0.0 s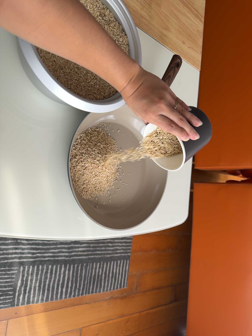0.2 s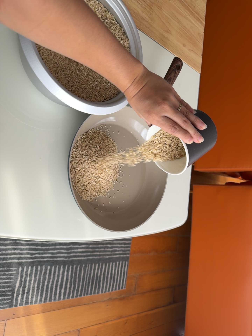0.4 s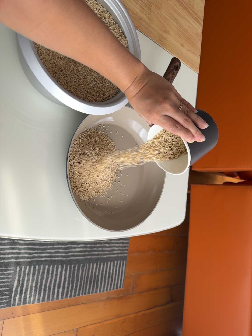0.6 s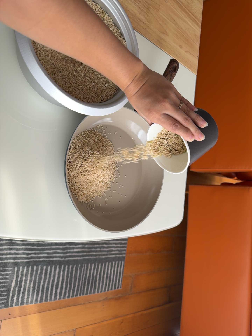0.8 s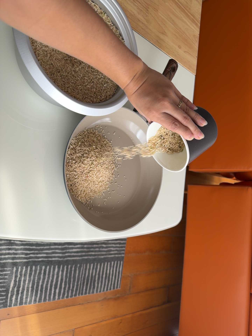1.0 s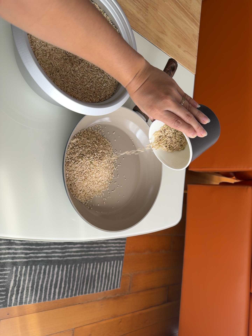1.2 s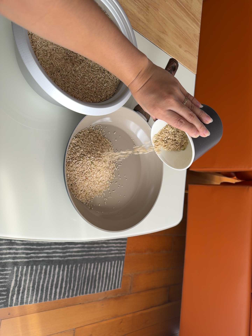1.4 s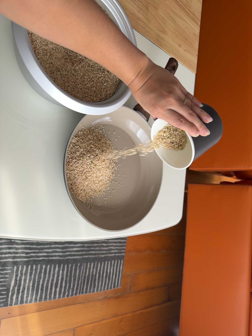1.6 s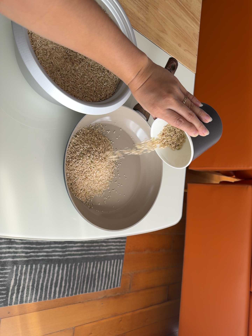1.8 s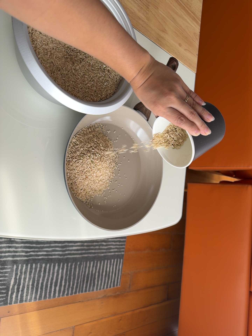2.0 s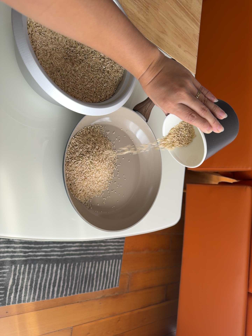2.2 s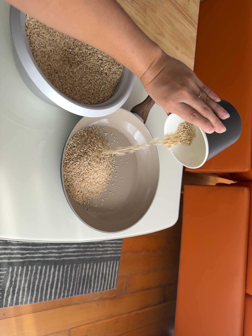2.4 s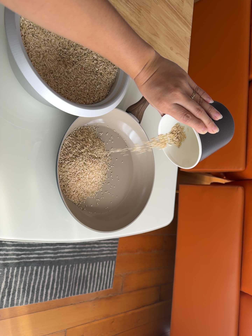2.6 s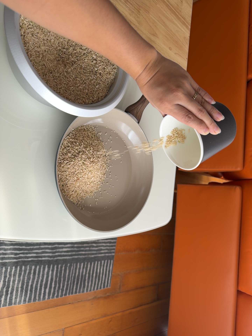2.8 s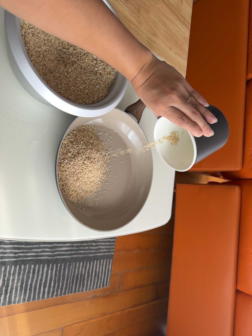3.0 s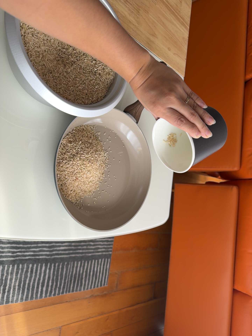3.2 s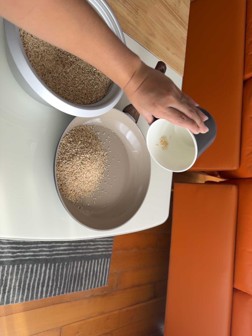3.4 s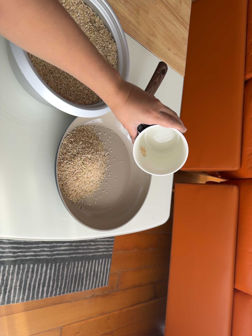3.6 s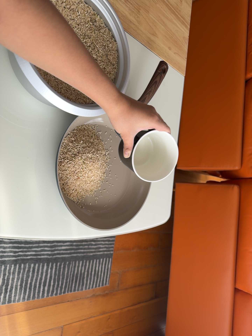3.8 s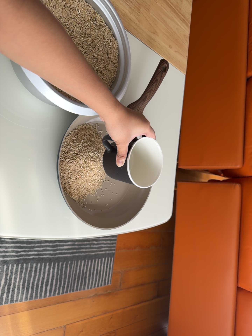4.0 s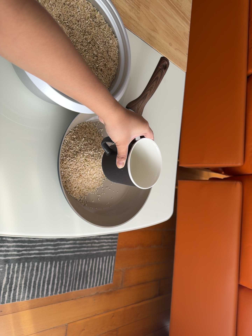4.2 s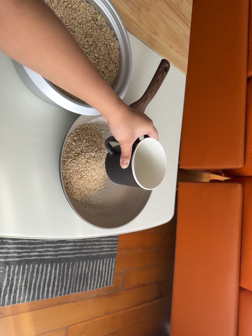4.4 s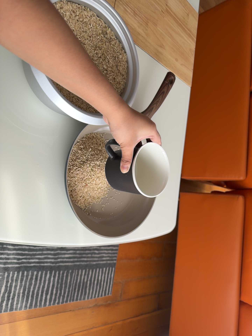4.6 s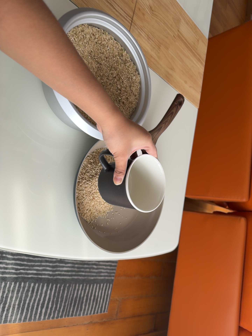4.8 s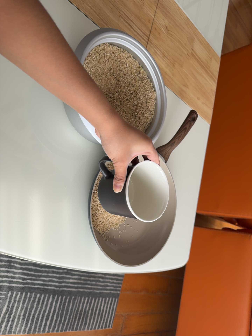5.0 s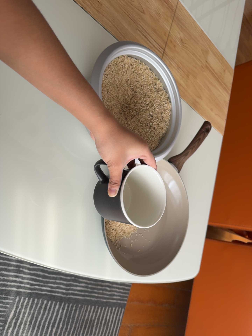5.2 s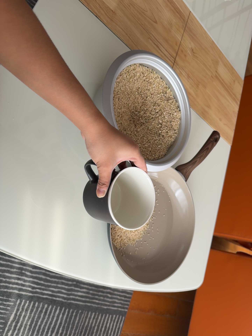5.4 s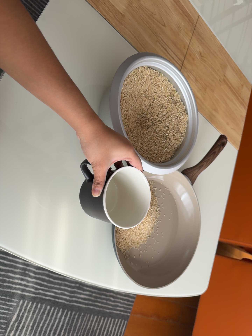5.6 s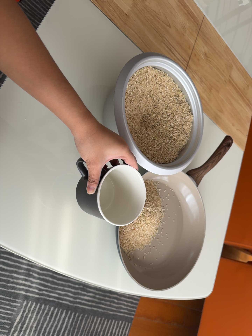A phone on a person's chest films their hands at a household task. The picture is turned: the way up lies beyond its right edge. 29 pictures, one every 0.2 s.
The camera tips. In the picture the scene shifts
downward.
0.0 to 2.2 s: The camera shifts only a little, or ends up much as it began.
2.2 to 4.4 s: The camera shifts only a little, or ends up much as it began.
4.4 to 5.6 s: The camera travels to its left, about 6 cm, so close, fixed things drift to the right. Its aim tips toward the top of its view by about 10 degrees, and the scene shifts downward. It rolls about its line of sight by about 10 degrees, and the scene rotates clockwise.
The film runs forward here.
